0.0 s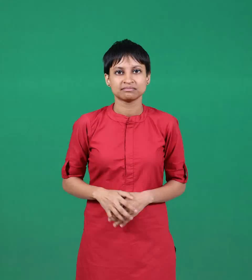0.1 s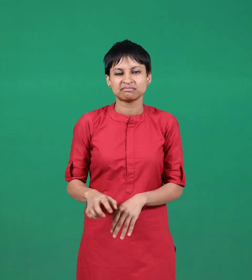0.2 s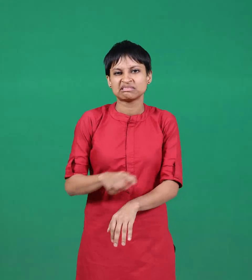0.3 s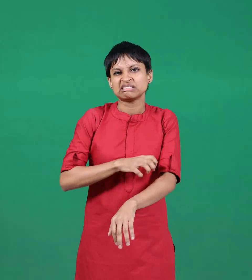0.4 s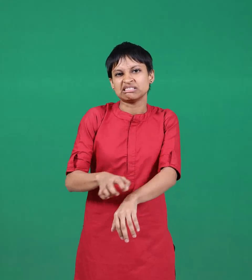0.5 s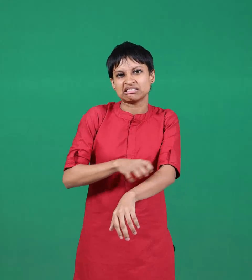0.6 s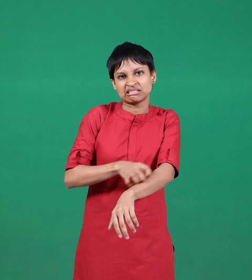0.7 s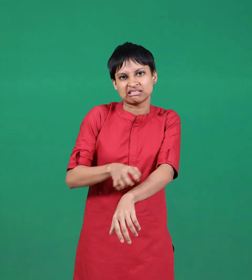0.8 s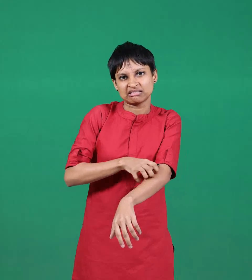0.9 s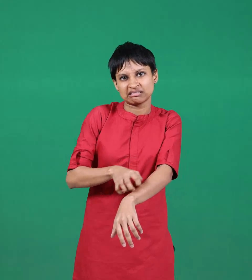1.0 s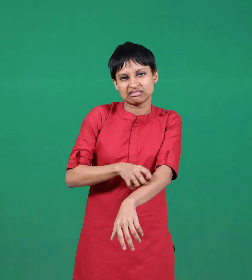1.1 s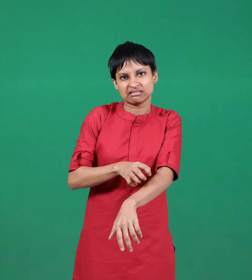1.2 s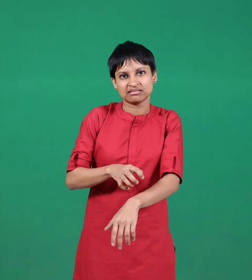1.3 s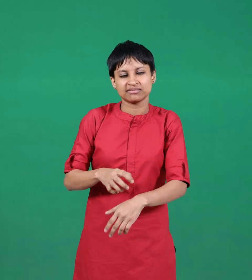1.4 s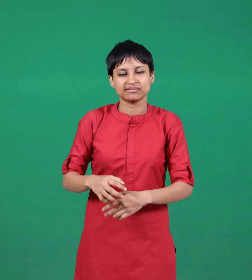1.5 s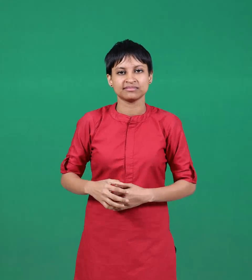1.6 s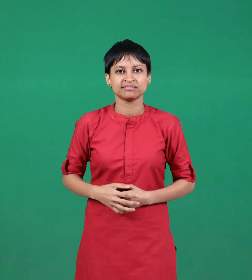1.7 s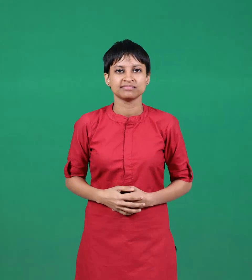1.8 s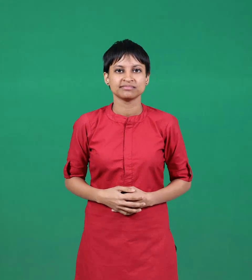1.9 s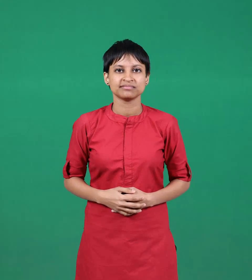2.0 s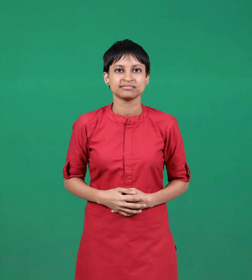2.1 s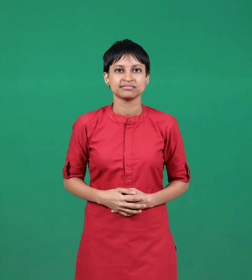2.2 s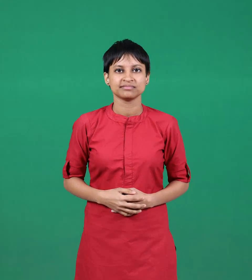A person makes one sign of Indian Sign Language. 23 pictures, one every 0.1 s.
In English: itch
